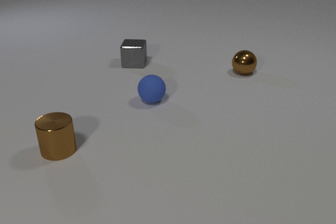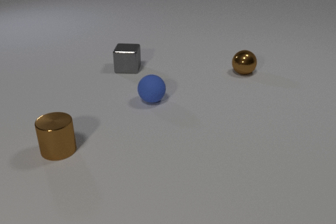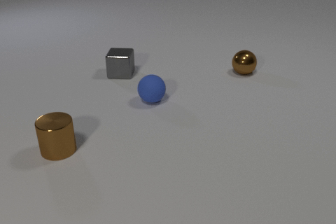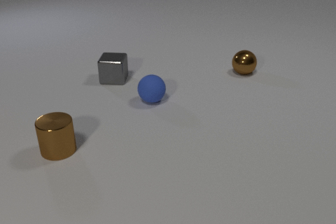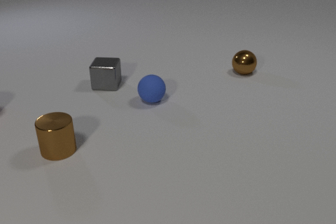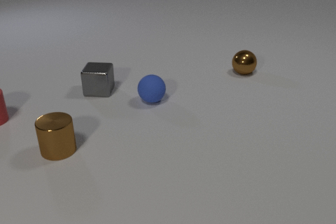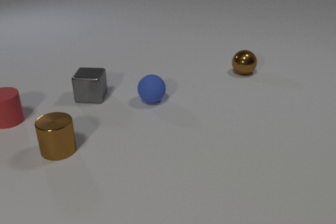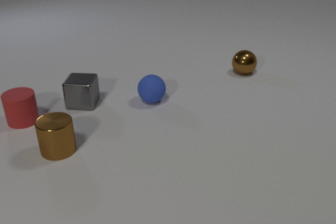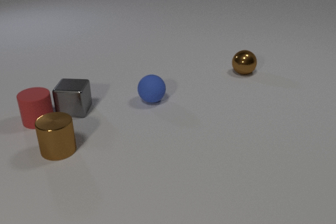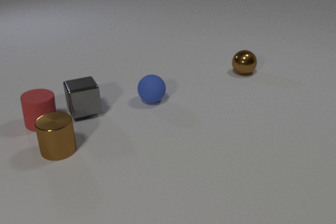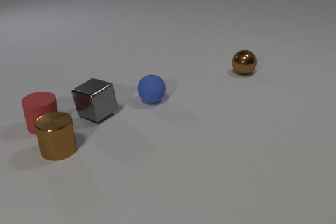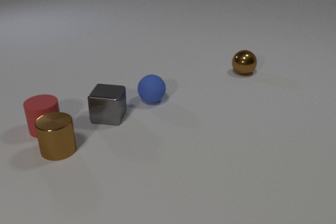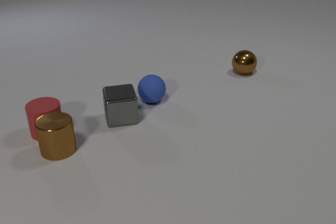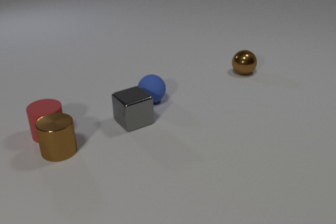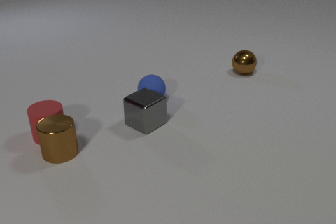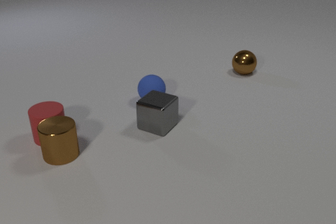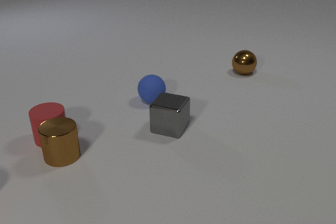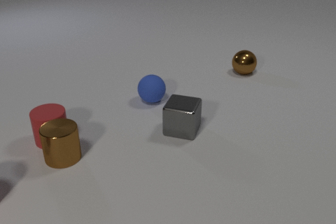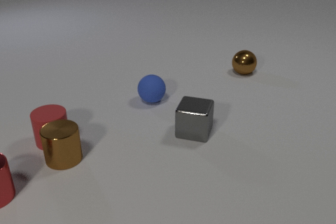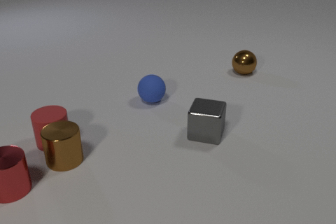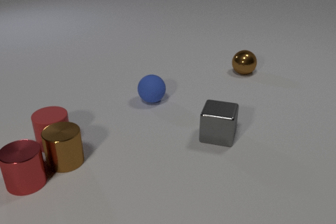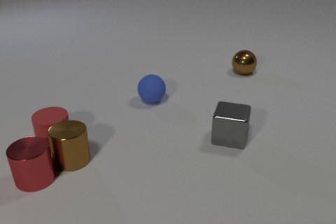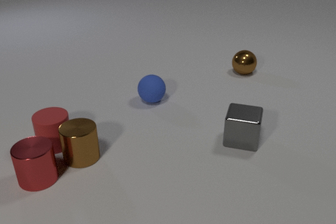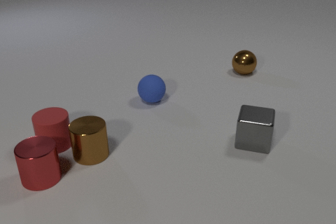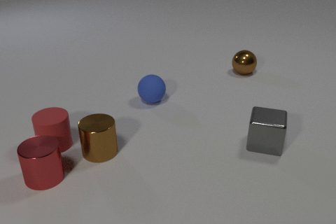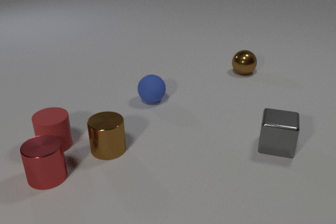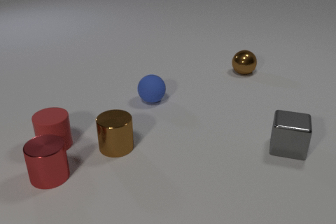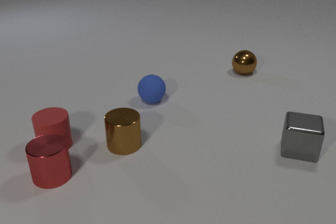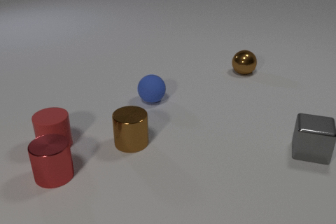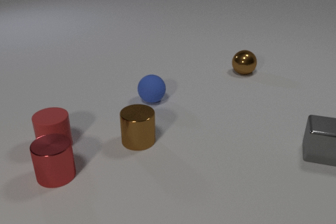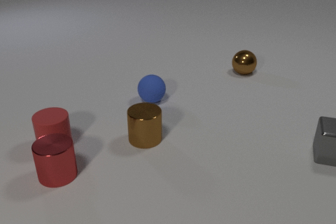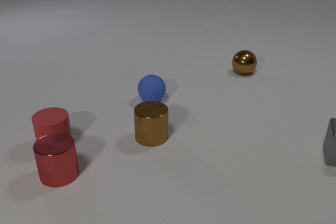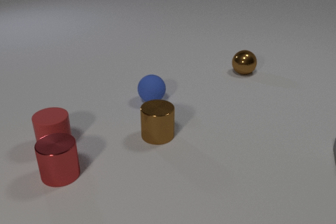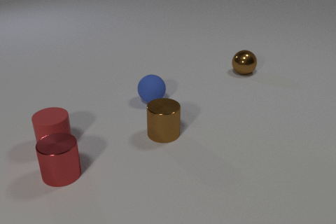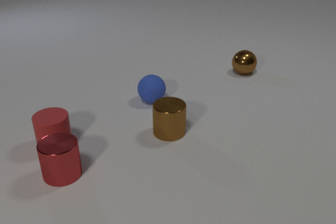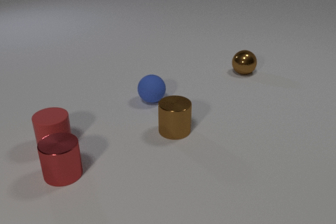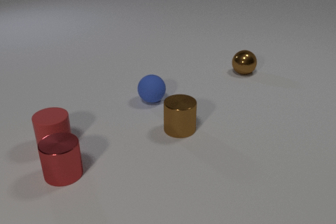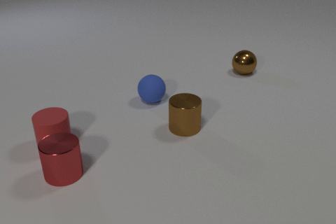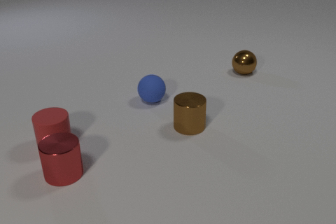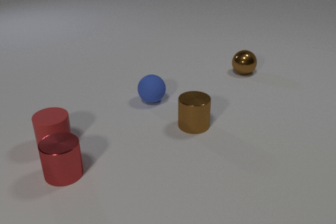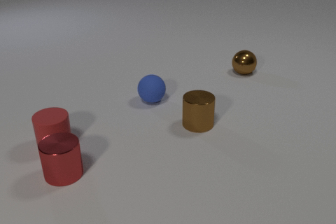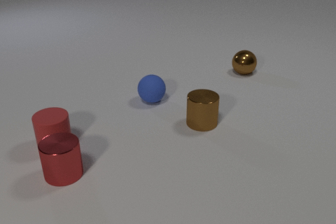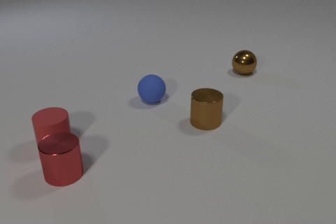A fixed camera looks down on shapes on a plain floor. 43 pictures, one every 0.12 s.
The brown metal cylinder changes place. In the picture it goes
to the right.
The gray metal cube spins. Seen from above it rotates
counterclockwise.
0.00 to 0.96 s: The red rubber cylinder comes in at the left edge, slides to the right and toward the camera. The gray metal cube slides toward the camera and to the left. The red rubber cylinder and the gray metal cube collide.
0.96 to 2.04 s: The red rubber cylinder slides toward the camera. The gray metal cube slides to the right and toward the camera, spins so that its near face slides to the right, counterclockwise seen from above. The brown metal cylinder slides toward the camera. The red rubber cylinder and the brown metal cylinder collide.
2.04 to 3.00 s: The red rubber cylinder slides toward the camera. The gray metal cube slides to the right. The brown metal cylinder slides to the right. The red metal cylinder comes in at the left edge, slides to the right. The brown metal cylinder and the red metal cylinder collide.
3.00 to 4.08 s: The gray metal cube slides to the right, leaves at the right edge. The brown metal cylinder slides to the right and away from the camera. The red metal cylinder slides to the right.
4.08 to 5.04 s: The brown metal cylinder slides to the right and away from the camera.
What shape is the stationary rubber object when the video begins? sphere.
How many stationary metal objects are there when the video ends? 2.
How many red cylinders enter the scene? 2.
